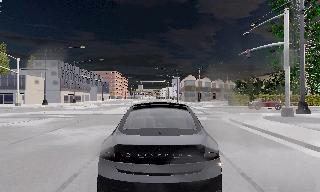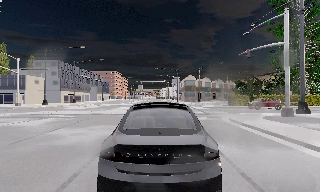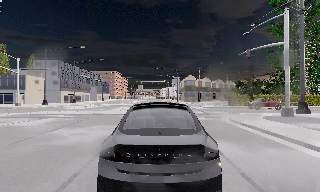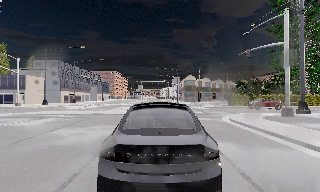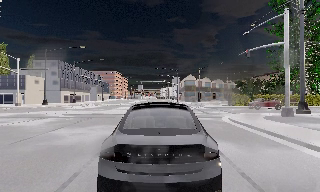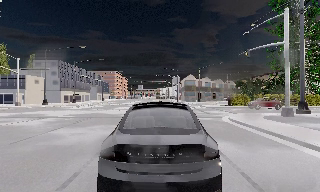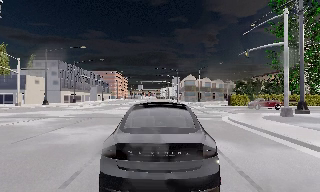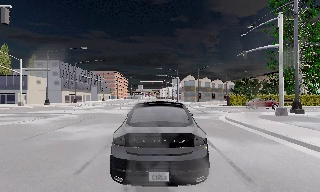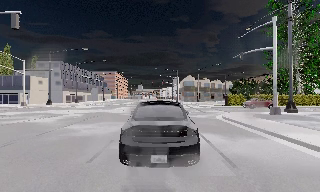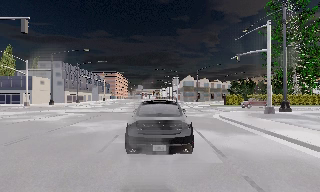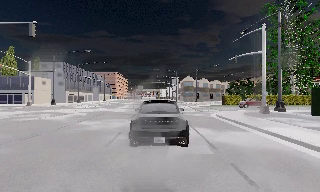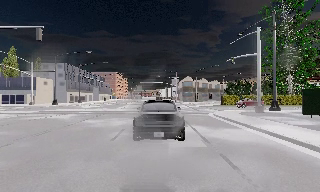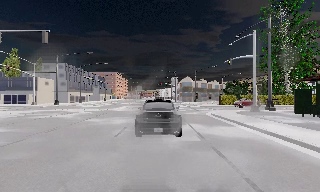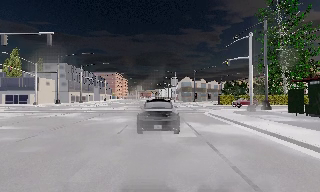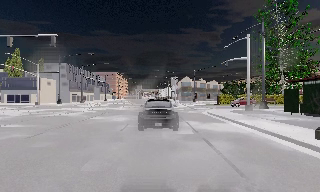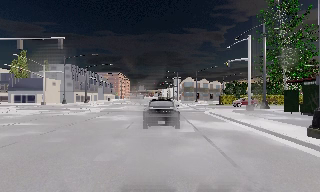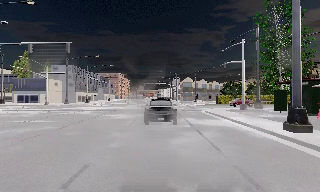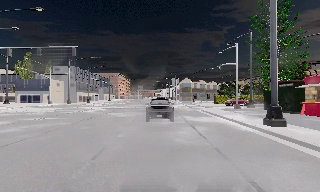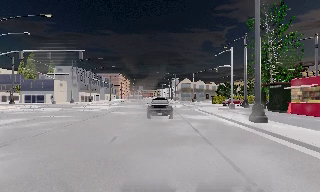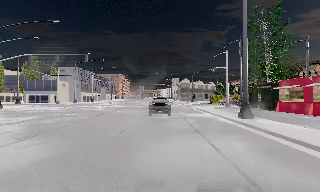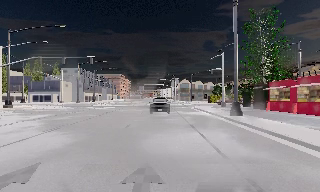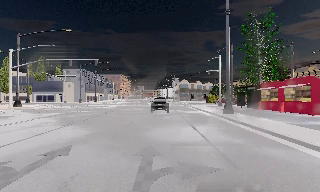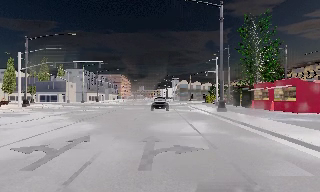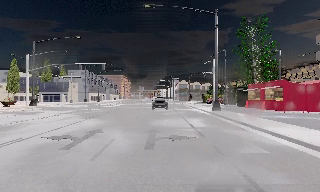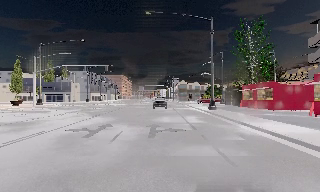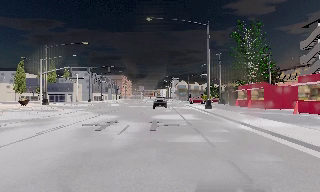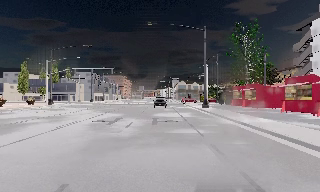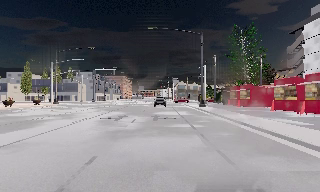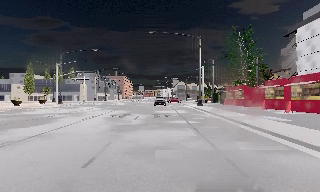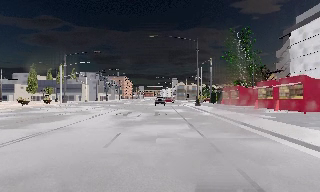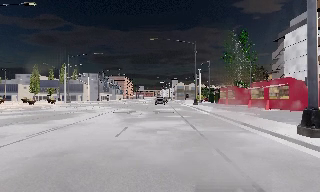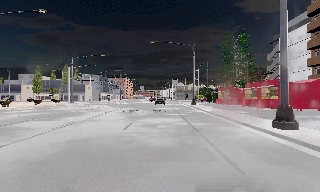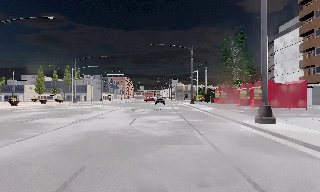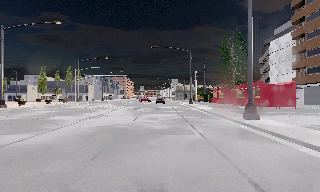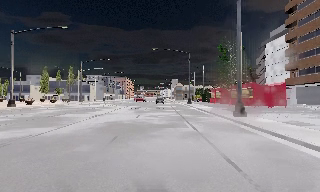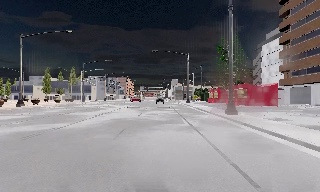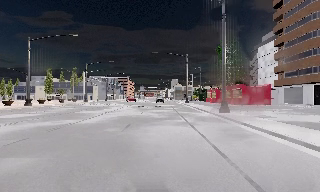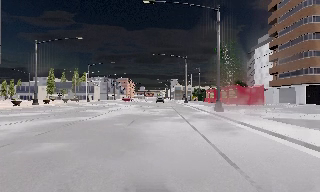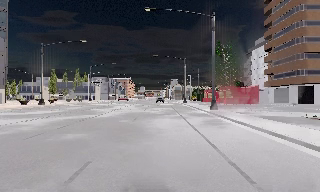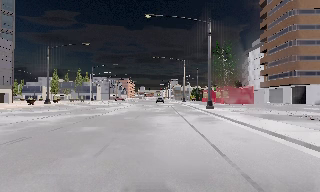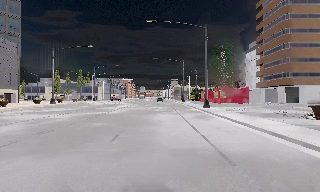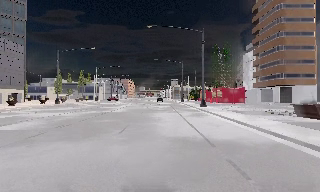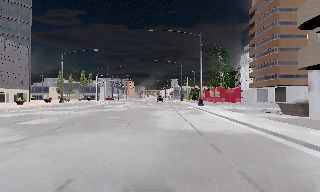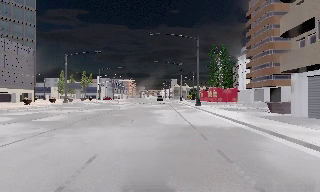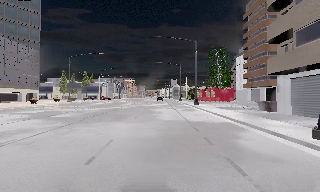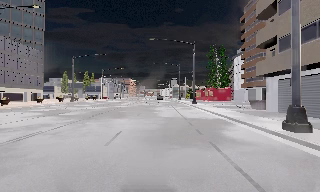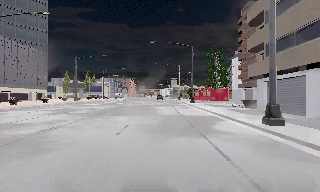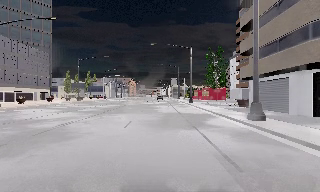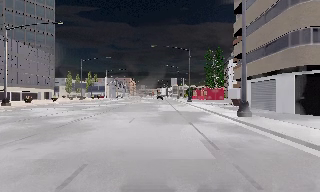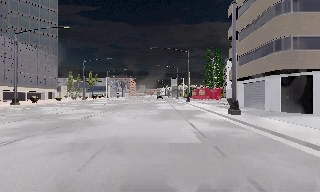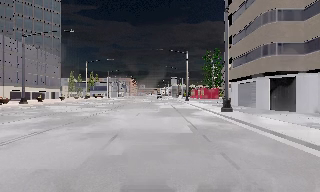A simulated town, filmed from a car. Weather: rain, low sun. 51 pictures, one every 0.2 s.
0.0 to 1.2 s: The camera keeps its place and its aim.
1.2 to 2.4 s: The camera travels backward, about 3.5 m, so what stands in front gets smaller.
2.4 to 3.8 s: The camera travels backward, about 7 m, so what stands in front gets smaller. It gains speed.
3.8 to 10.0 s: The camera travels backward, about 45 m, so what stands in front gets smaller.
The film runs backward here.
